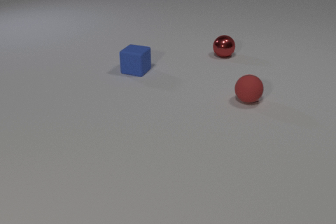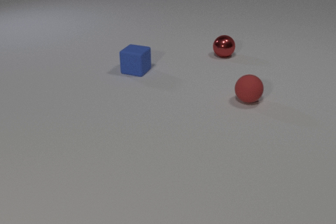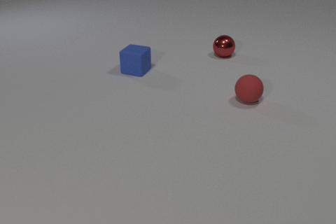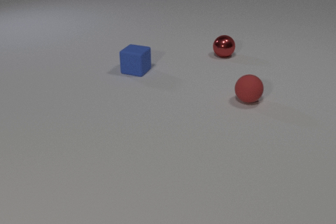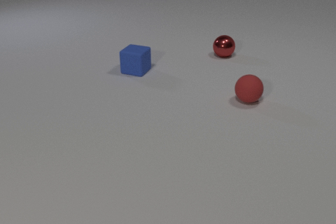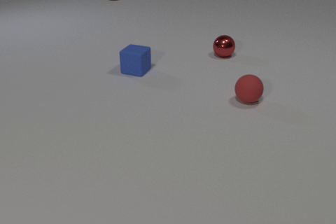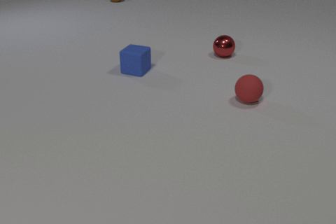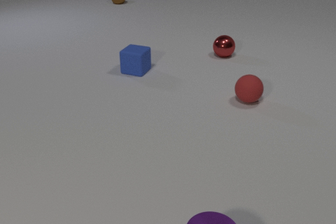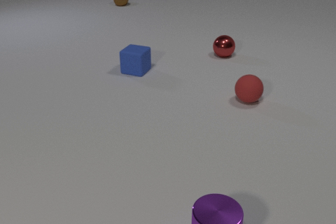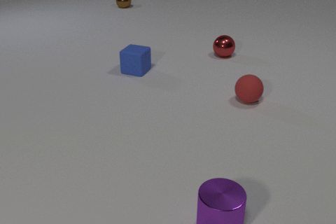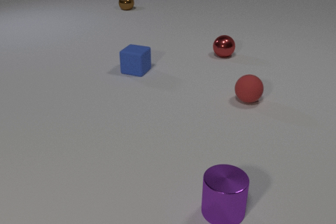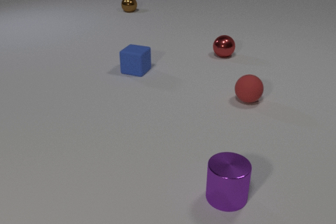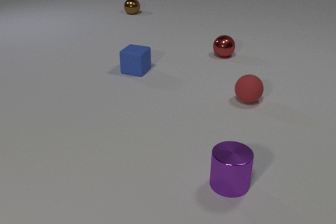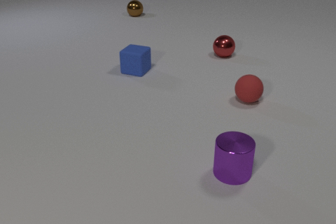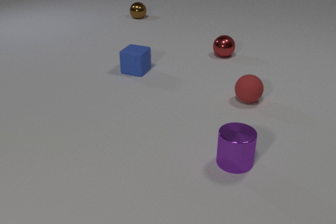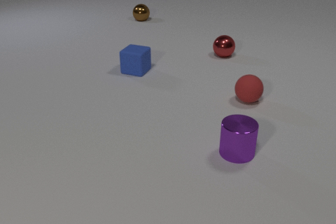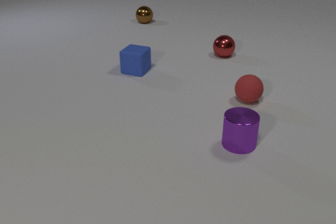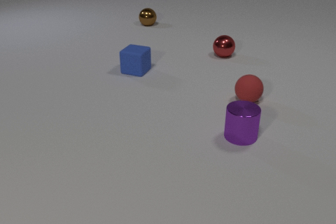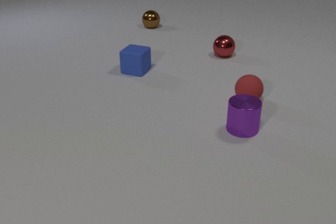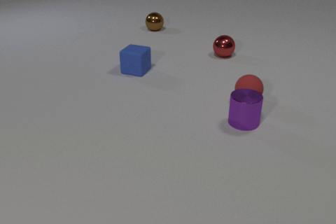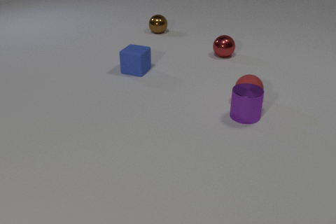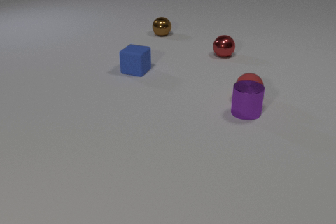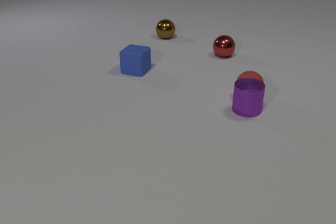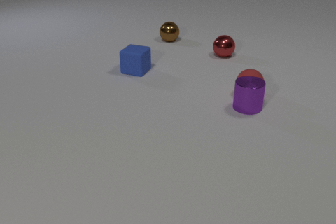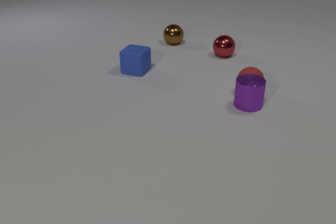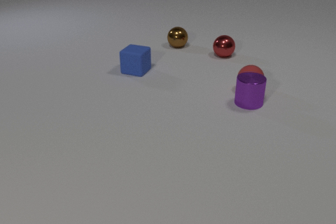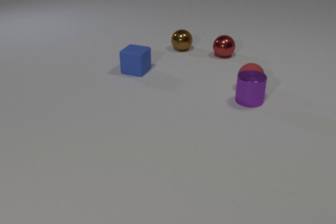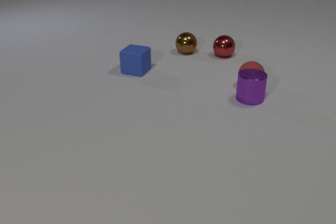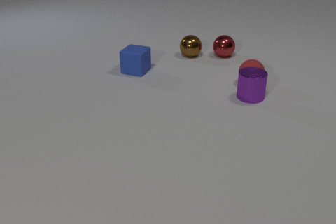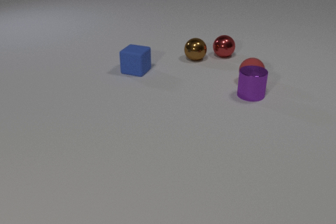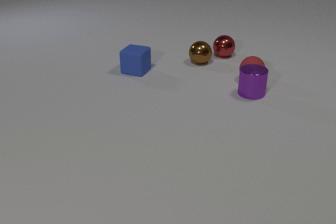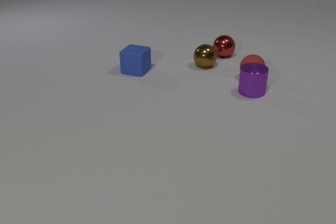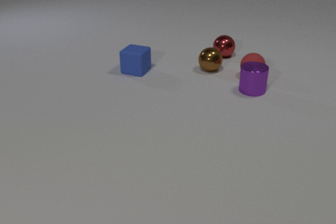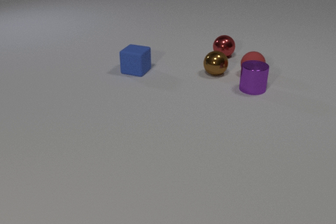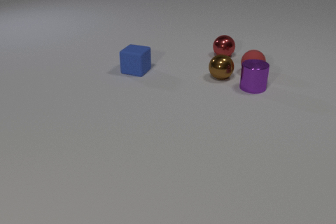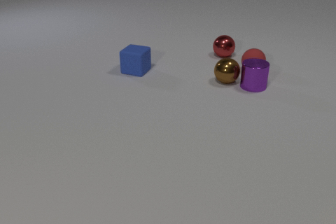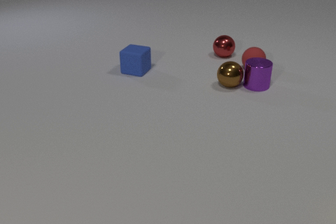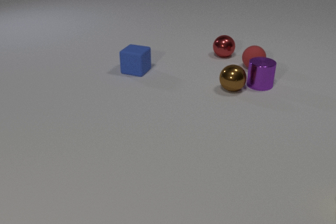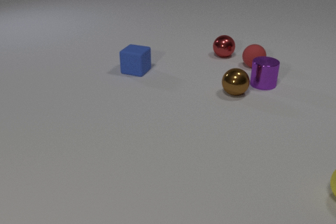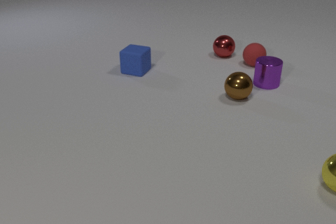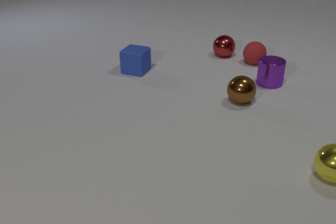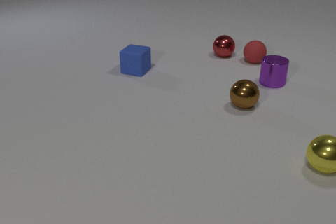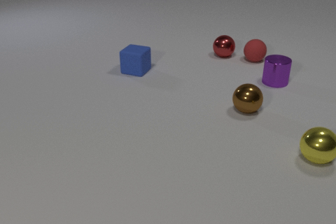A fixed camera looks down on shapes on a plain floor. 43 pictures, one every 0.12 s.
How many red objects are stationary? 1.
What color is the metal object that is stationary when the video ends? red.
Are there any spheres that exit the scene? no.
0.00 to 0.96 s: The purple metal cylinder comes in at the bottom edge, slides away from the camera. The brown metal sphere comes in at the top edge, rolls toward the camera.
0.96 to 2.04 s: The purple metal cylinder slides away from the camera. The brown metal sphere rolls toward the camera.
2.04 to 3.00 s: The purple metal cylinder slides away from the camera. The red rubber sphere rolls away from the camera. The brown metal sphere rolls toward the camera and to the right. The purple metal cylinder and the red rubber sphere collide.
3.00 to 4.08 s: The purple metal cylinder slides away from the camera. The red rubber sphere rolls away from the camera. The brown metal sphere rolls toward the camera and to the right.
4.08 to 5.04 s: The purple metal cylinder slides to the right and away from the camera. The red rubber sphere rolls away from the camera. The brown metal sphere rolls toward the camera. The yellow metal sphere comes in at the right edge, rolls away from the camera and to the left. The purple metal cylinder and the brown metal sphere collide.
